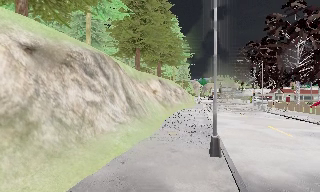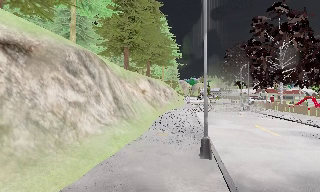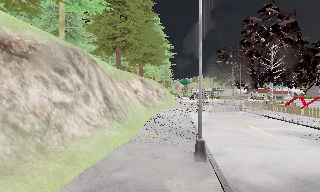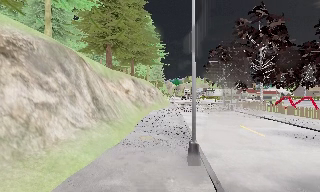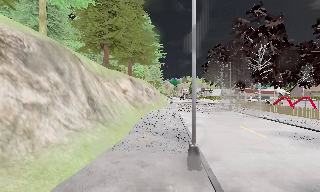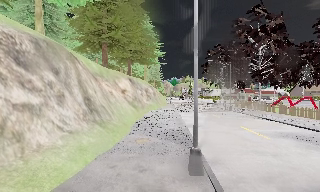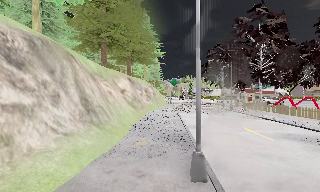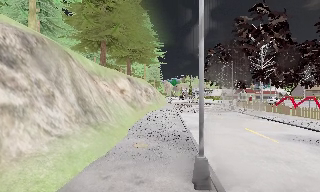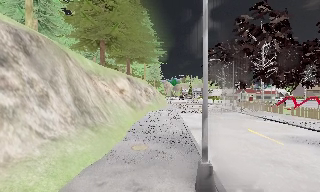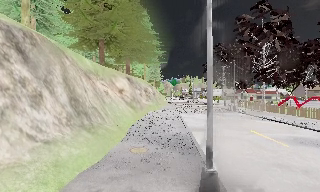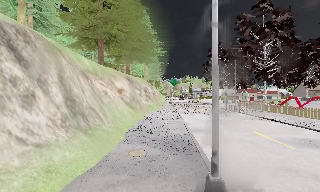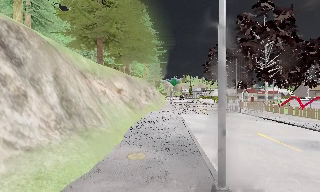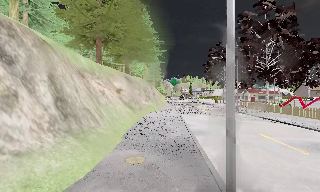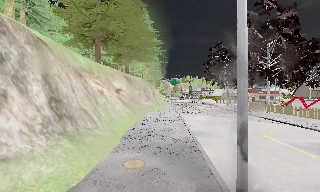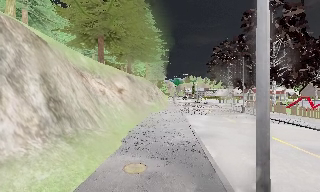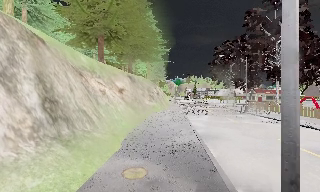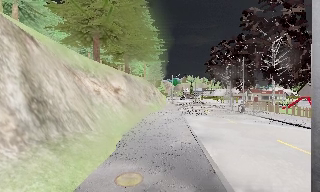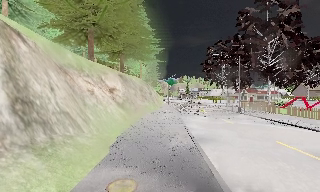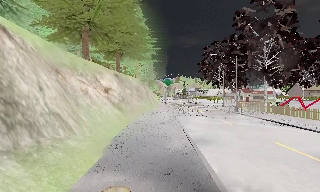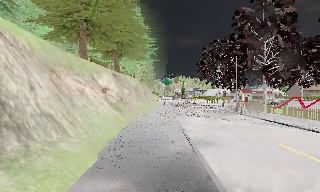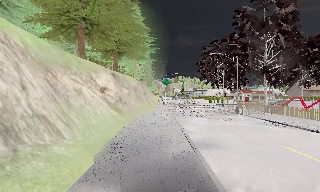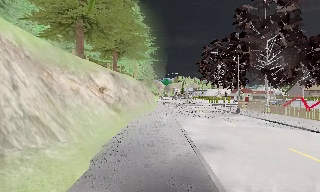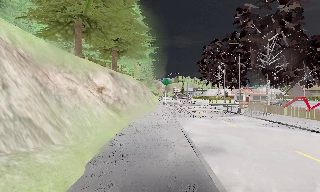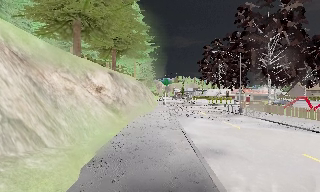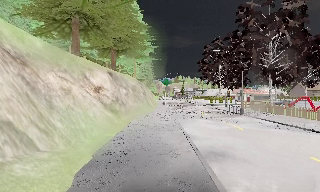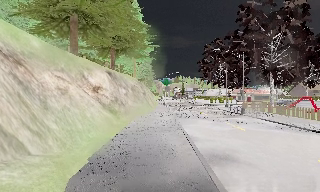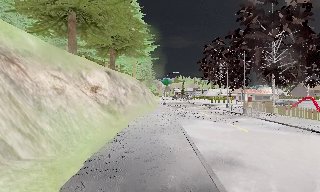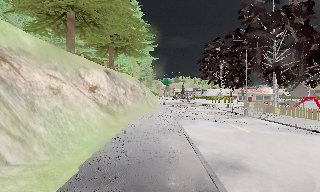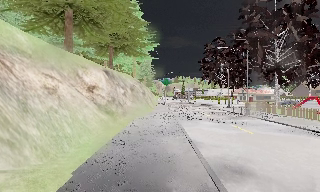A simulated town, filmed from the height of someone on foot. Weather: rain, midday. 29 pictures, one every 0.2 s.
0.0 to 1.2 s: The camera pans to its right, which is clockwise from overhead, by about 10 degrees. It travels forward, about 2 m, so what stands in front looms larger.
1.2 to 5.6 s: The camera travels forward, about 7 m, so what stands in front looms larger.
The film runs forward here.
